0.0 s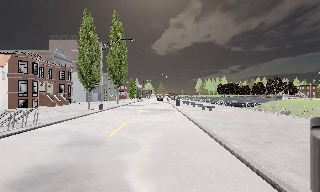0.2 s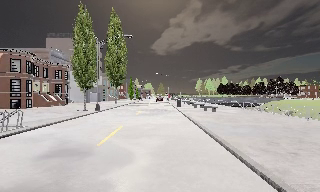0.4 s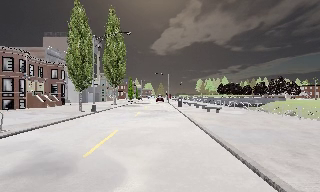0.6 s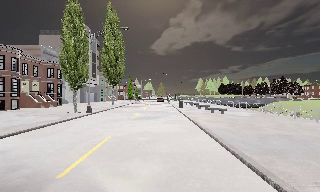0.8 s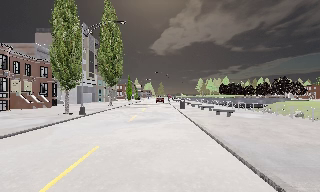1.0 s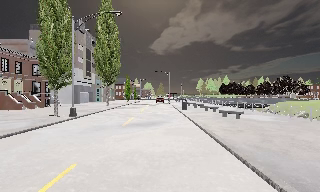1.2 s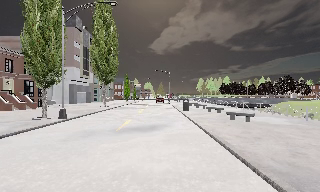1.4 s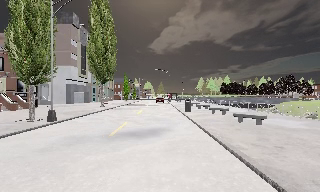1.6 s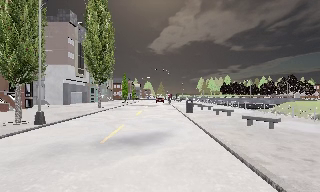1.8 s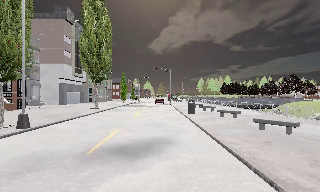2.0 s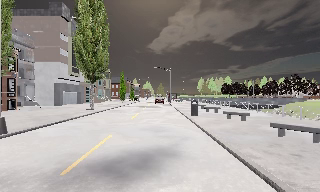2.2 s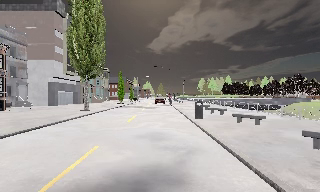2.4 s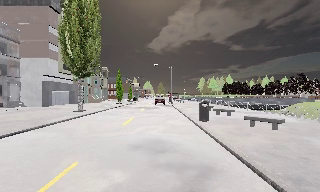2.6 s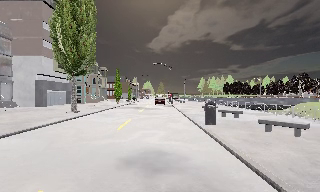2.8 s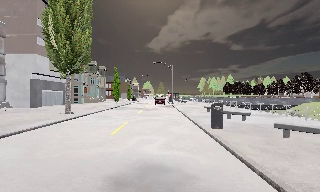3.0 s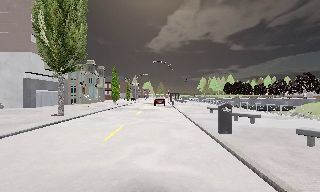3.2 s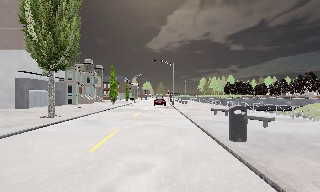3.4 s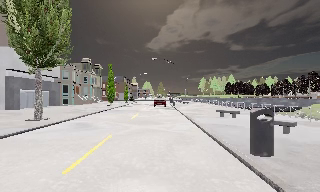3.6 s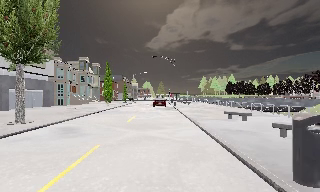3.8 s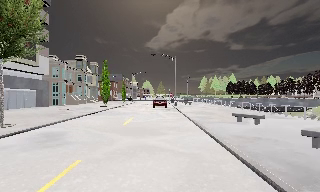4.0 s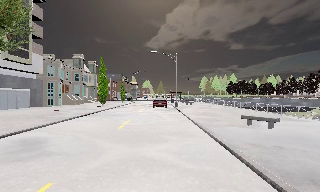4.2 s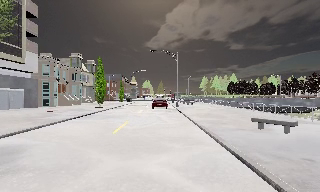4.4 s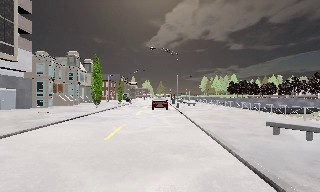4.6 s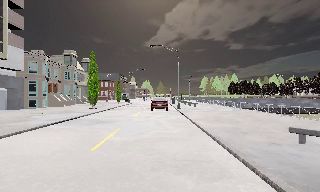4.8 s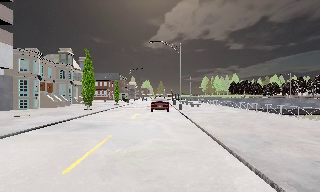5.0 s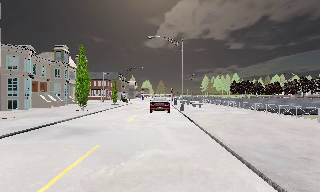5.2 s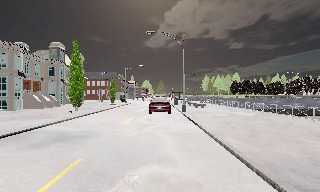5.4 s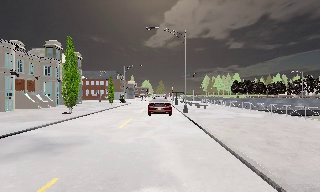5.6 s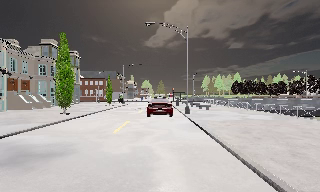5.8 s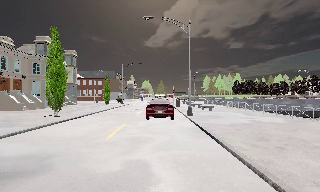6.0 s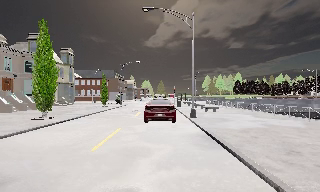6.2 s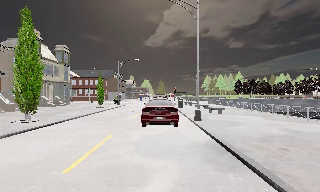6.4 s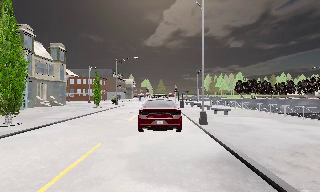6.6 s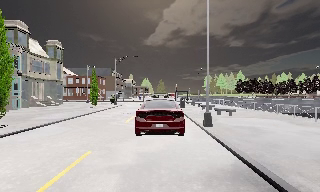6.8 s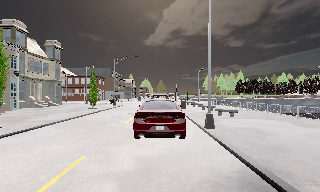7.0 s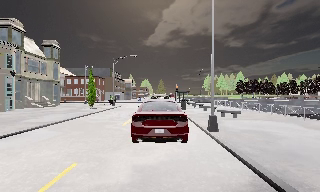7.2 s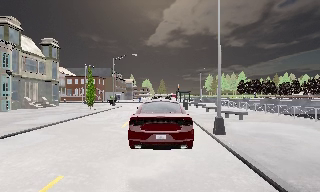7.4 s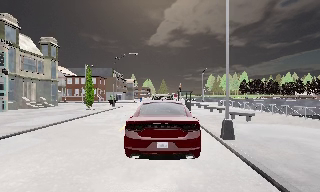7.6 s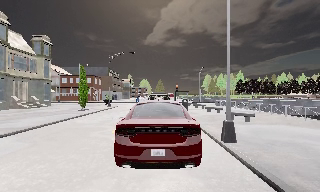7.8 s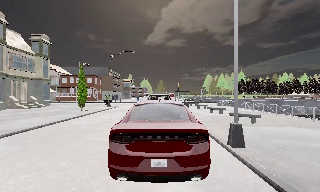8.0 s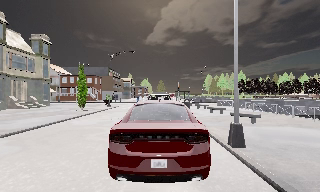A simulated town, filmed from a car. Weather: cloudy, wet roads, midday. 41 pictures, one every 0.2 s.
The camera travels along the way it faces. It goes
forward.
0.0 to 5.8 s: The camera travels forward, about 35 m, so what stands in front looms larger.
5.8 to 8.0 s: The camera travels forward, about 8 m, so what stands in front looms larger. It loses speed.
The film runs forward here.
